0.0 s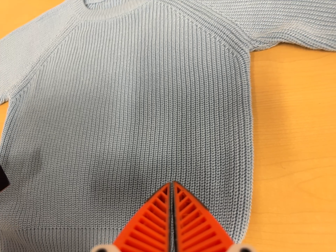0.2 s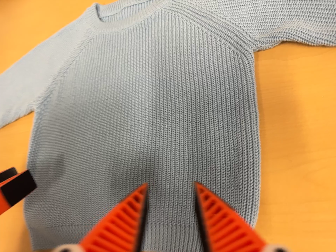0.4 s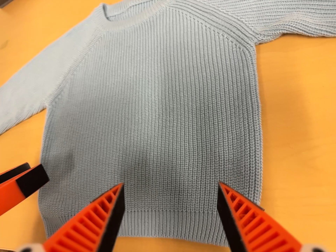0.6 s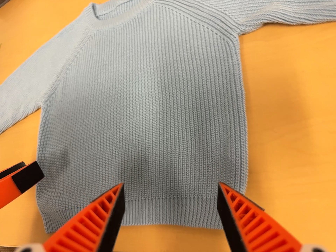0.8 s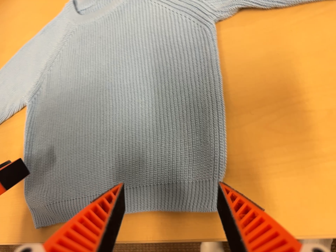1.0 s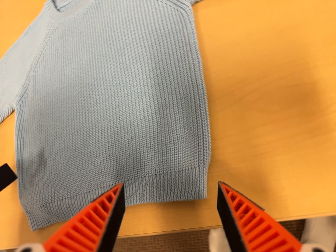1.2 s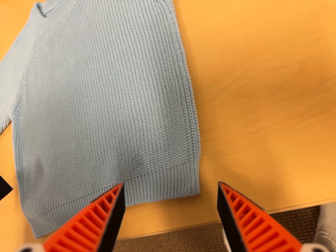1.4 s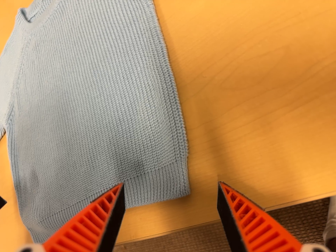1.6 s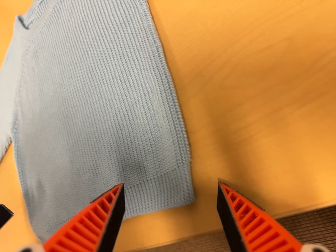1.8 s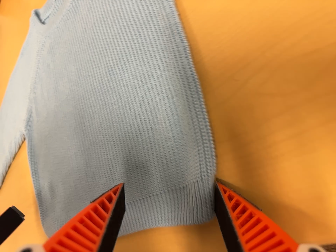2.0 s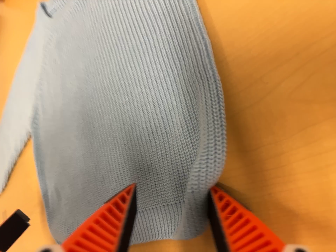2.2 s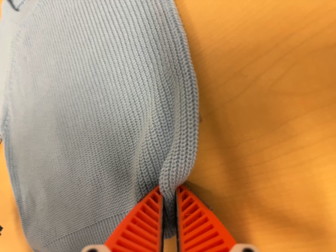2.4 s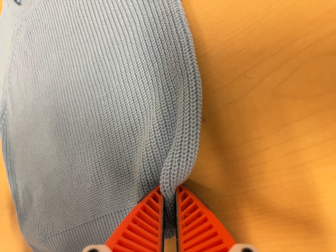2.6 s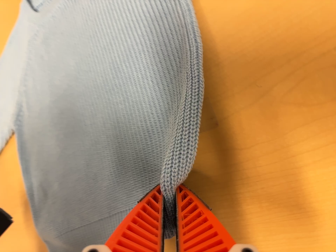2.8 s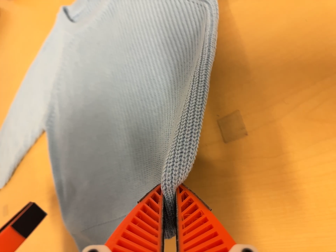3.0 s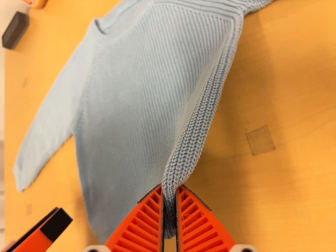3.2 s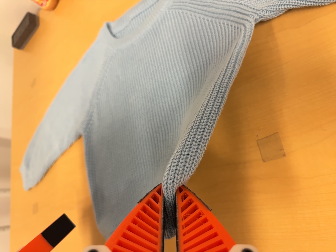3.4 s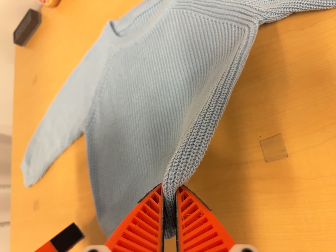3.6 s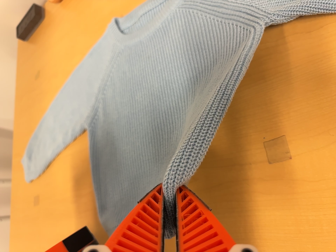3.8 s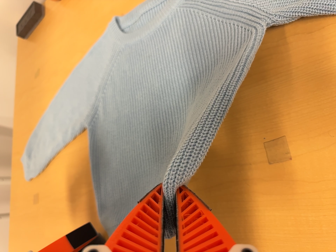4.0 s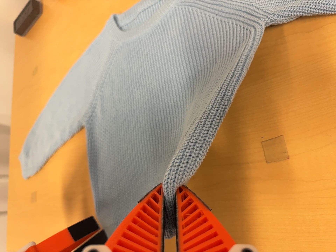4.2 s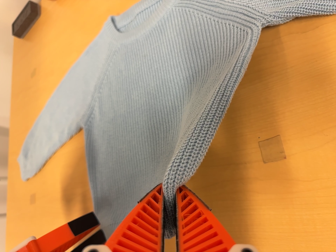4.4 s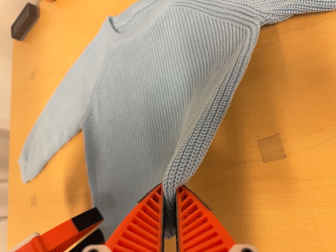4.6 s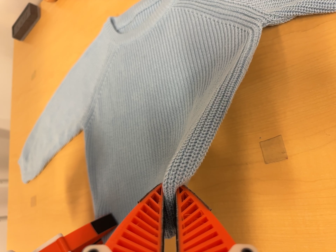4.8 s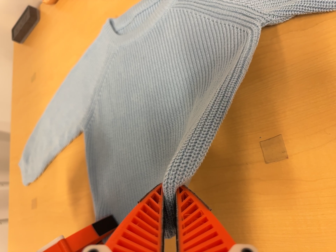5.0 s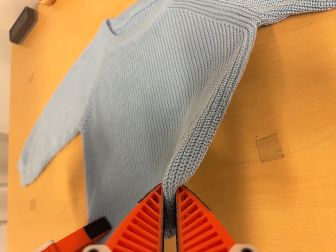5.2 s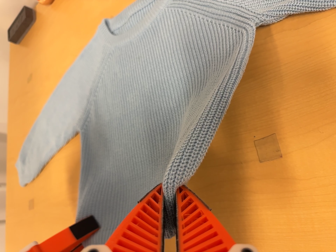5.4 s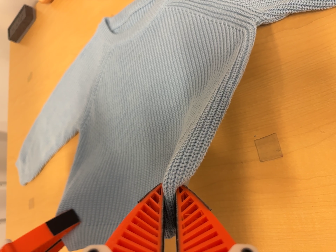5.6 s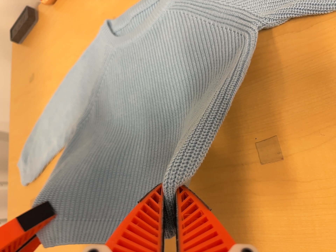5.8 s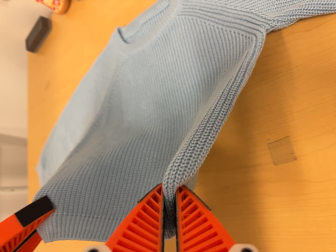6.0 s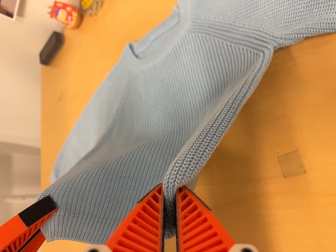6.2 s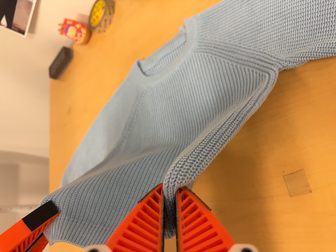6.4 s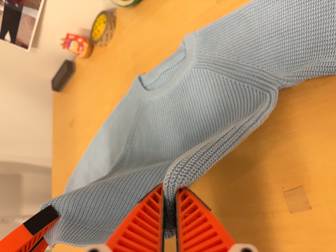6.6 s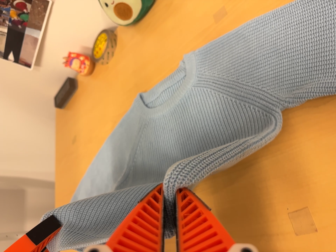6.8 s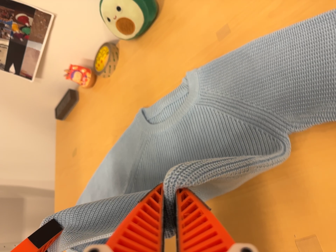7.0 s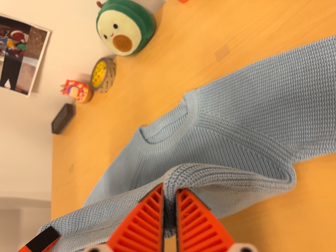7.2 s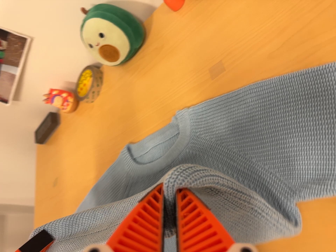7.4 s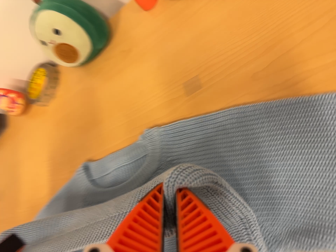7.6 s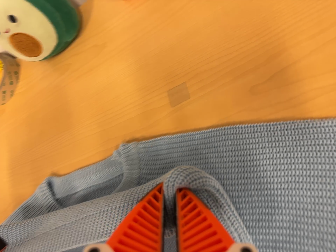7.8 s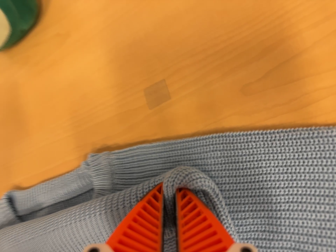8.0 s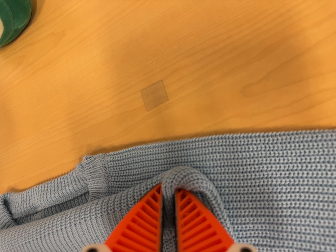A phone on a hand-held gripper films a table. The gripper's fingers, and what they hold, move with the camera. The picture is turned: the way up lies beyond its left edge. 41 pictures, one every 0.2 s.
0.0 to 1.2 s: The camera travels to its right and toward the bottom of its view, about 10 cm. It rolls about its line of sight by about 20 degrees, and the scene rotates counterclockwise.
1.2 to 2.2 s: The camera travels forward, about 8 cm, so what stands in front looms larger.
2.2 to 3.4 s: The camera travels to its left and backward, about 12 cm, so close, fixed things drift to the right. It rolls about its line of sight by about 10 degrees, and the scene rotates clockwise.
3.4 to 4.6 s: The camera keeps its place and its aim.
4.6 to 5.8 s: The camera shifts only a little, or ends up much as it began.
5.8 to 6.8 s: The camera travels toward the top of its view, about 8 cm, so close, fixed things drift downward. Its aim tips toward the top of its view by about 10 degrees, and the scene shifts downward.
6.8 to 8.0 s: The camera swings to its right by about 20 degrees, and the scene slides to the left. It travels forward and toward the top of its view, about 28 cm, so what stands in front looms larger.
The film runs forward here.
